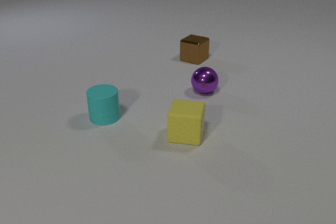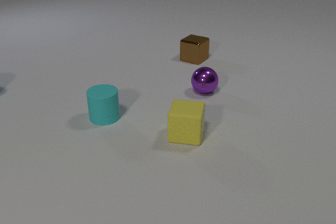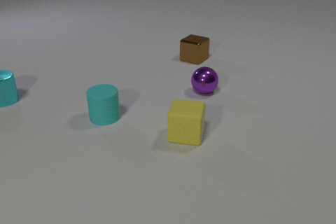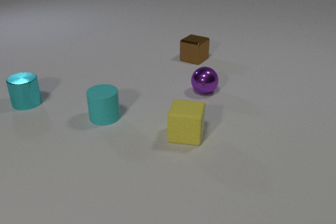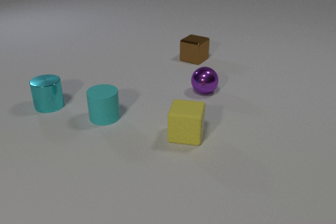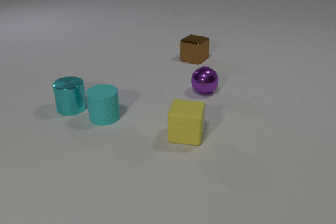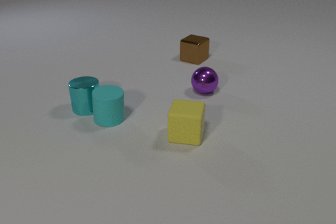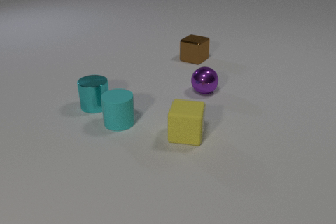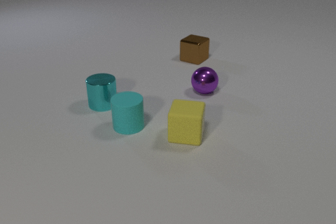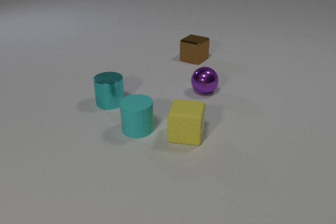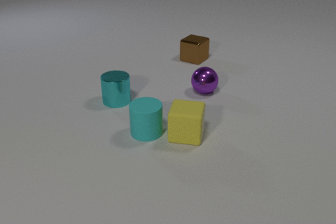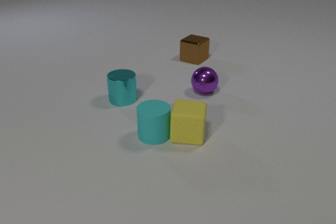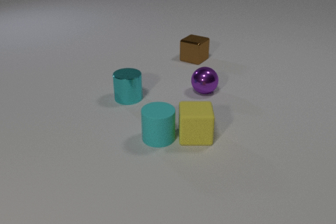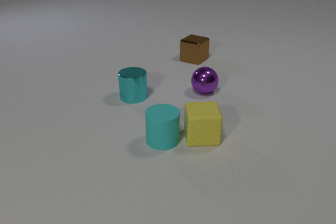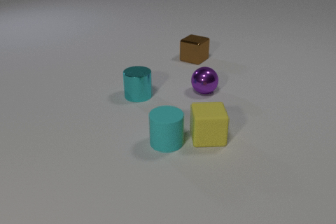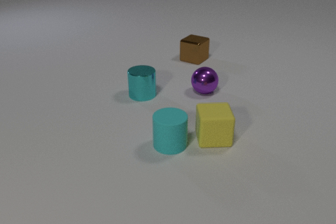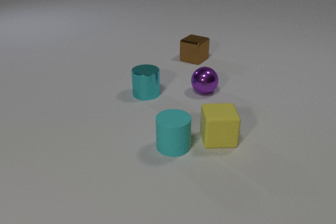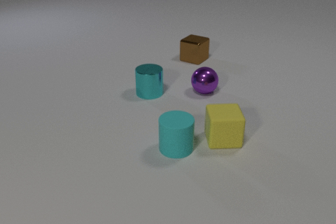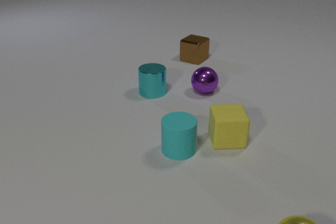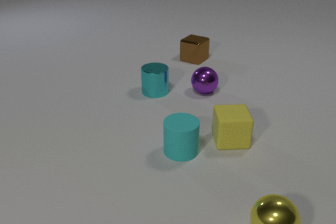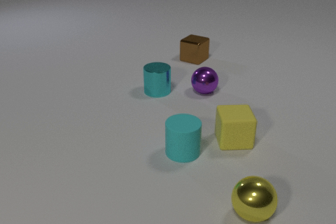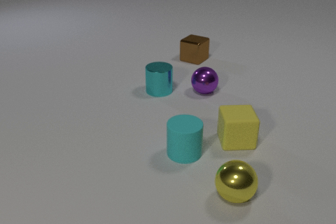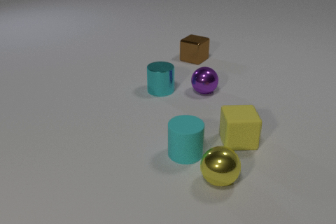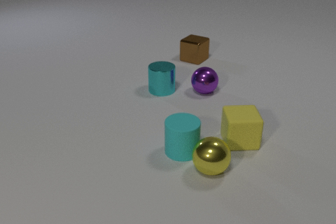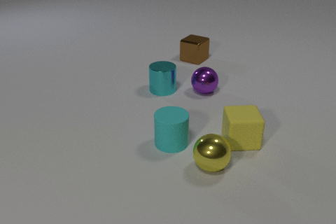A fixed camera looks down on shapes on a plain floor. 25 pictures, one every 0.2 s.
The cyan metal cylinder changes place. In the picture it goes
to the right.
0.0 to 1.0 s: The cyan metal cylinder comes in at the left edge, slides to the right and toward the camera.
1.0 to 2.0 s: The cyan metal cylinder slides to the right. The cyan rubber cylinder slides to the right and toward the camera. The cyan metal cylinder and the cyan rubber cylinder collide.
2.0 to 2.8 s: The cyan metal cylinder slides to the right and away from the camera. The cyan rubber cylinder slides to the right and toward the camera. The yellow rubber cube slides to the right. The cyan rubber cylinder and the yellow rubber cube collide.
2.8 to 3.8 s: The cyan metal cylinder slides to the right and away from the camera. The cyan rubber cylinder slides to the right and toward the camera. The yellow rubber cube slides to the right. The yellow metal sphere comes in at the bottom edge, rolls to the left and away from the camera.
3.8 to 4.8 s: The cyan metal cylinder slides to the right. The cyan rubber cylinder slides away from the camera and to the left. The yellow rubber cube slides to the right. The yellow metal sphere rolls away from the camera and to the left. The cyan rubber cylinder and the yellow metal sphere collide.
How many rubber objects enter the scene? 0.
What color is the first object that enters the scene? cyan.
How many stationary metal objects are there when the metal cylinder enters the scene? 2.
